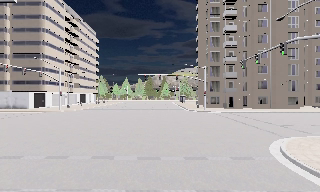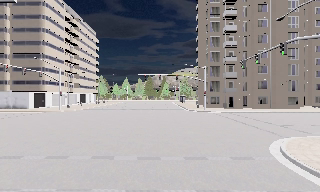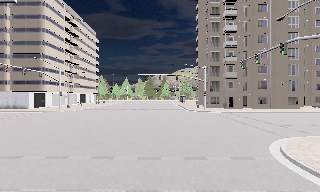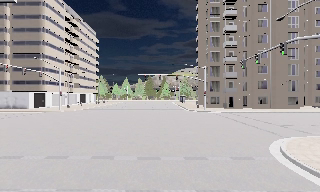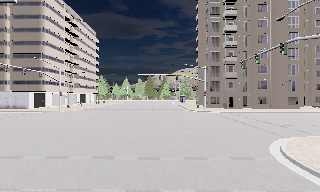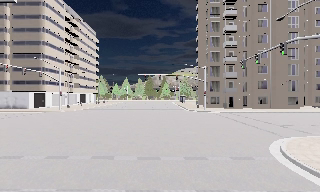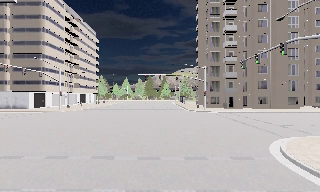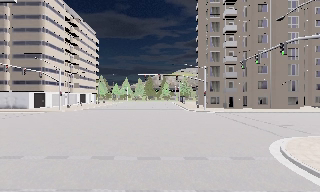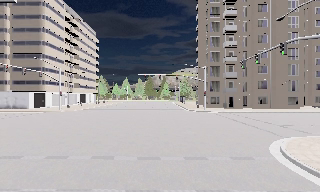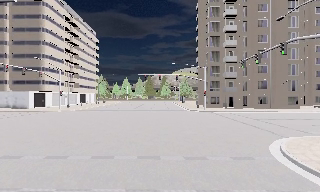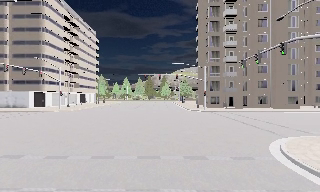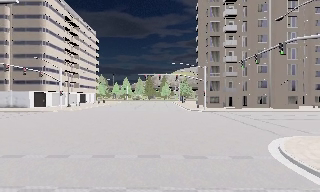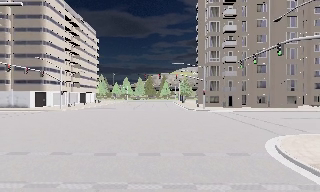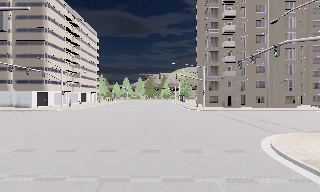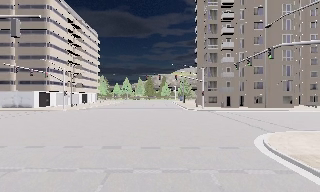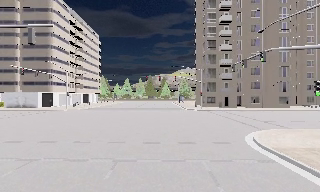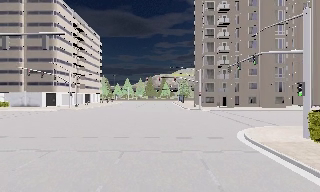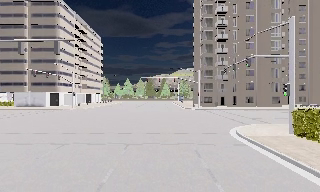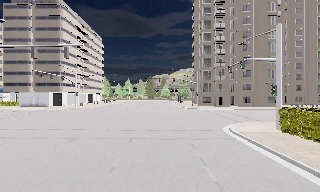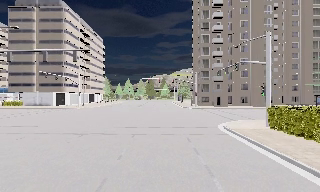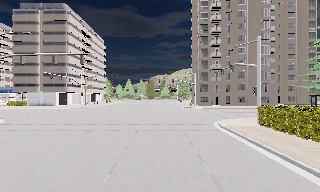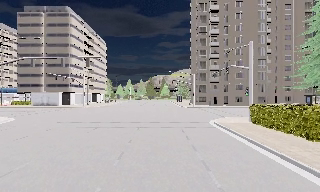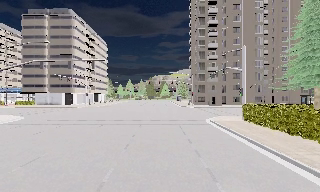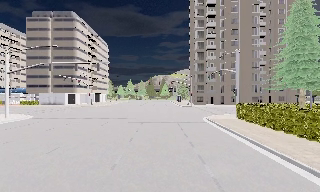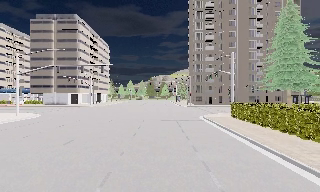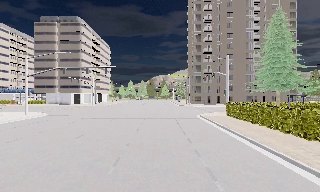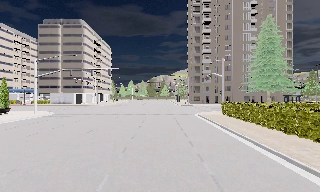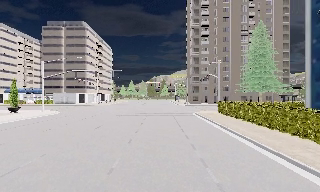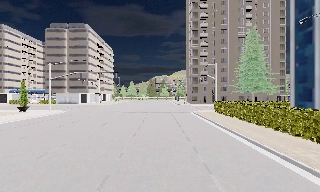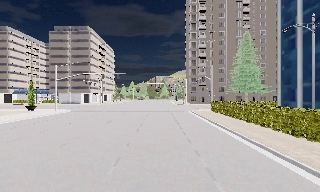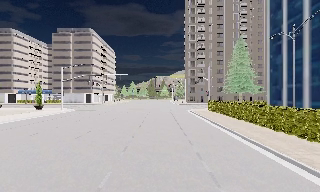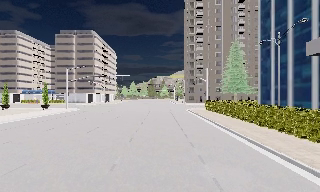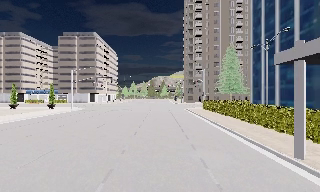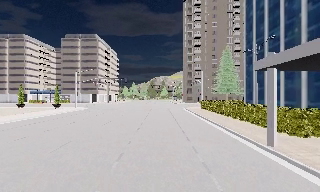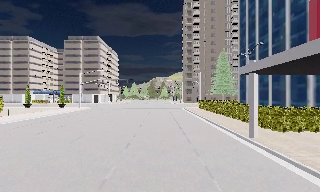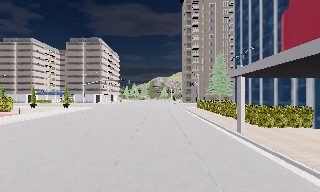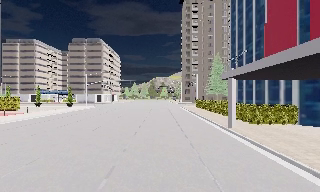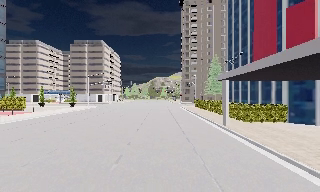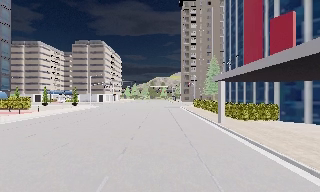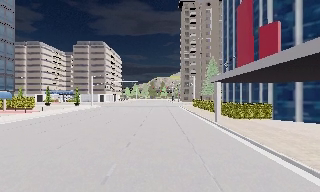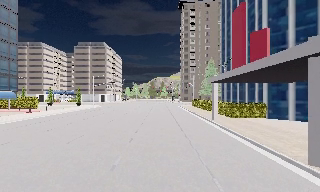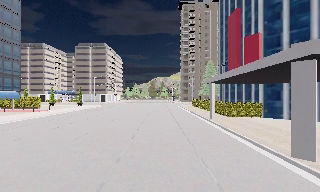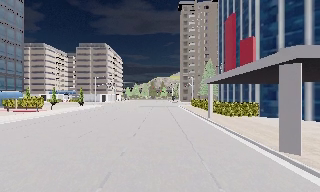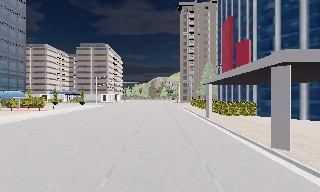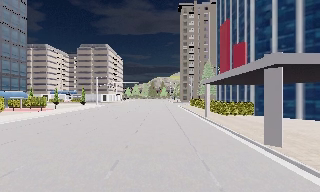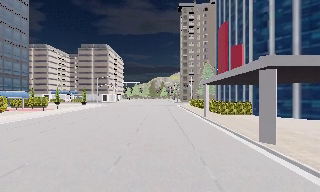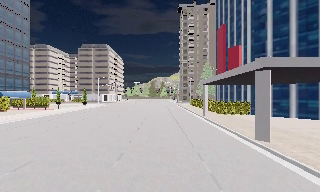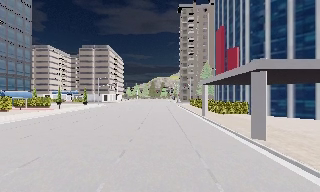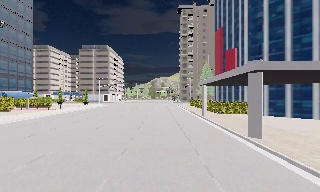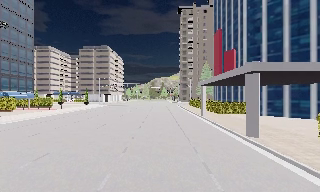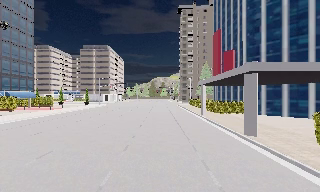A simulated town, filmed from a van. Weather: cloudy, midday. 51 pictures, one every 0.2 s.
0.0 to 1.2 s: The camera keeps its place and its aim.
1.2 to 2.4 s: The camera shifts only a little, or ends up much as it began.
2.4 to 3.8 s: The camera travels backward, about 6 m, so what stands in front gets smaller. It gains speed.
3.8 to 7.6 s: The camera travels backward, about 25 m, so what stands in front gets smaller.
7.6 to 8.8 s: The camera travels backward, about 4.5 m, so what stands in front gets smaller. It loses speed.
8.8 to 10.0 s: The camera travels backward, about 2 m, so what stands in front gets smaller.
The film runs backward here.
